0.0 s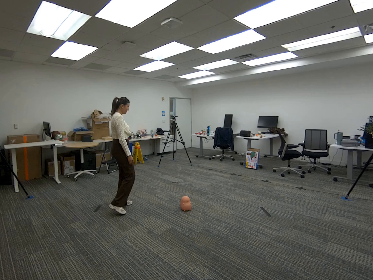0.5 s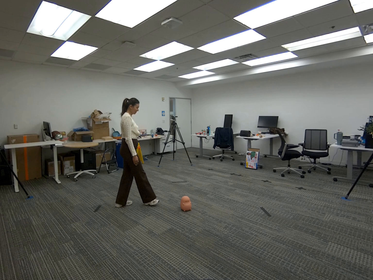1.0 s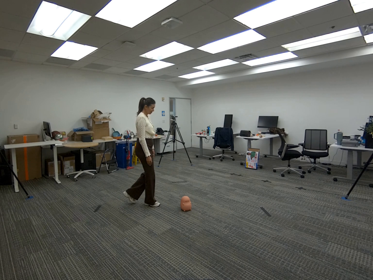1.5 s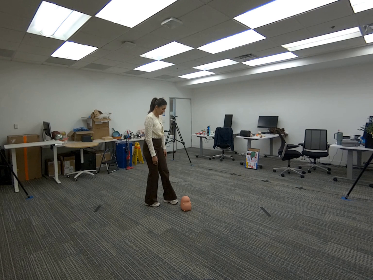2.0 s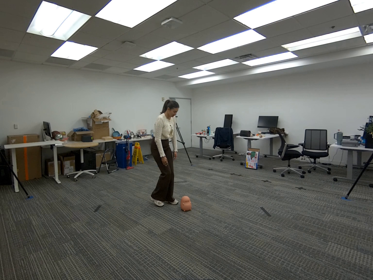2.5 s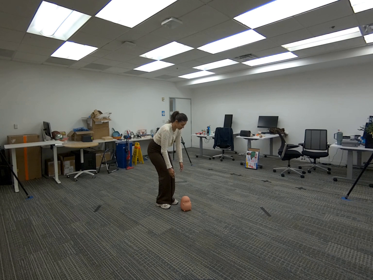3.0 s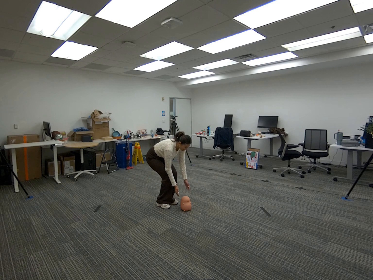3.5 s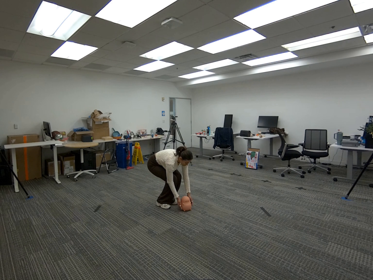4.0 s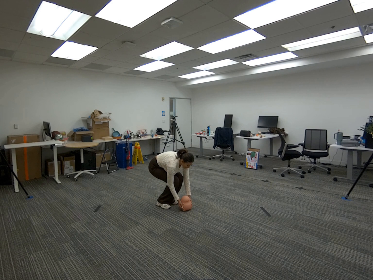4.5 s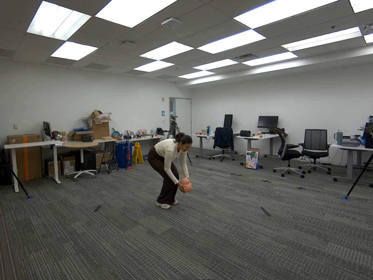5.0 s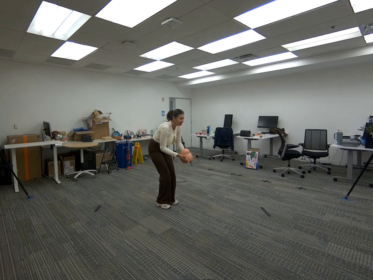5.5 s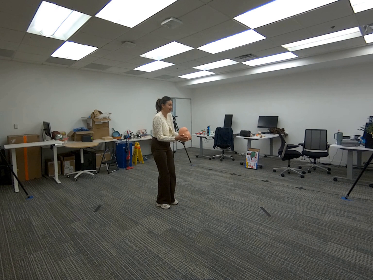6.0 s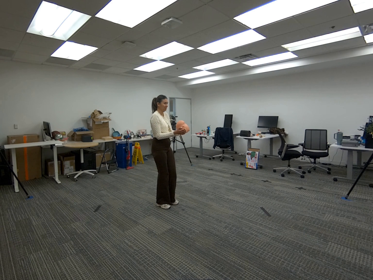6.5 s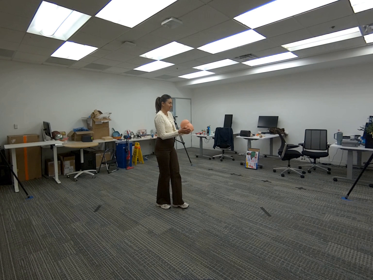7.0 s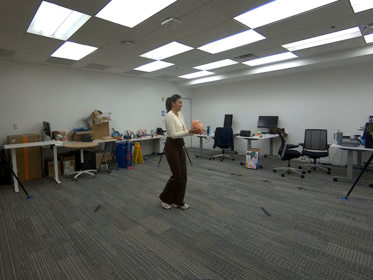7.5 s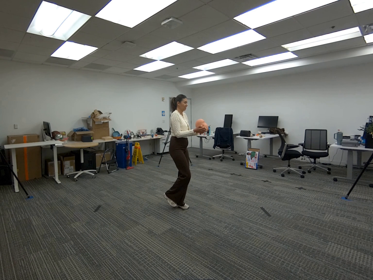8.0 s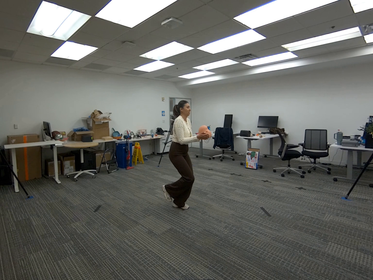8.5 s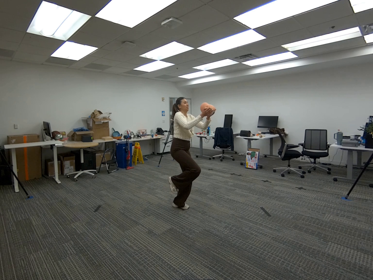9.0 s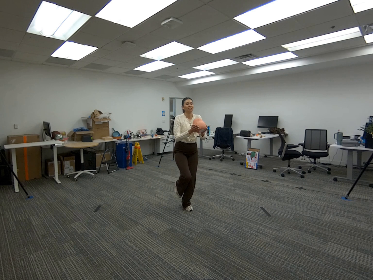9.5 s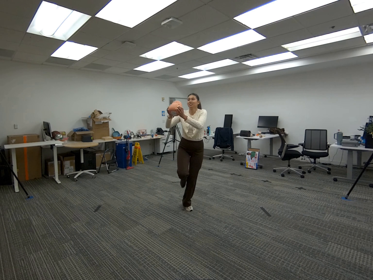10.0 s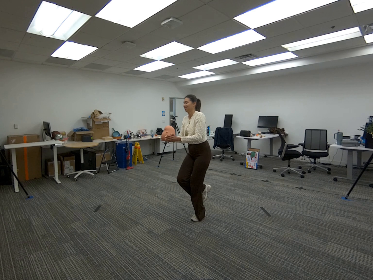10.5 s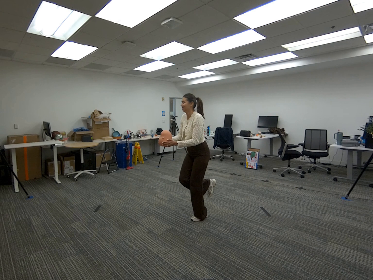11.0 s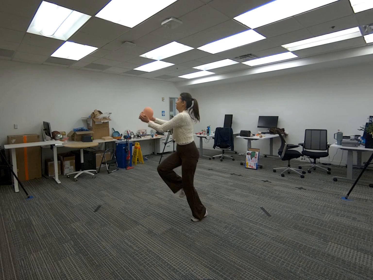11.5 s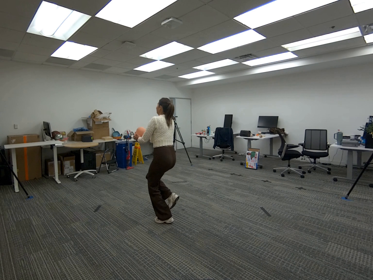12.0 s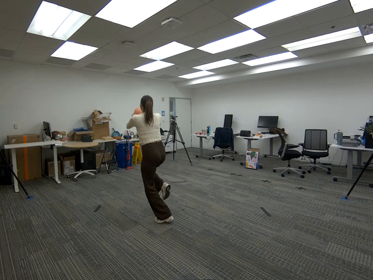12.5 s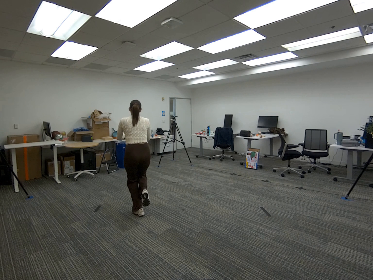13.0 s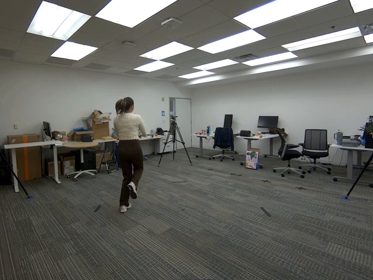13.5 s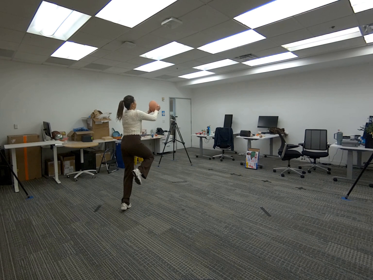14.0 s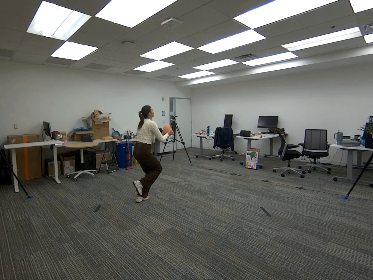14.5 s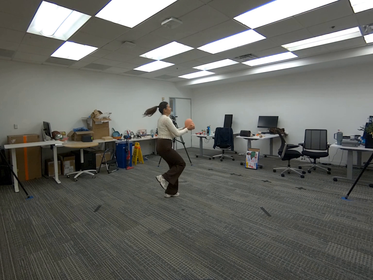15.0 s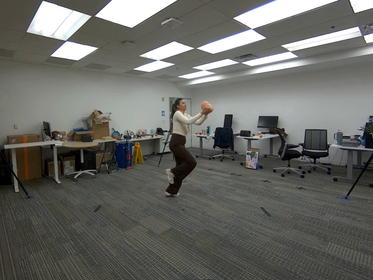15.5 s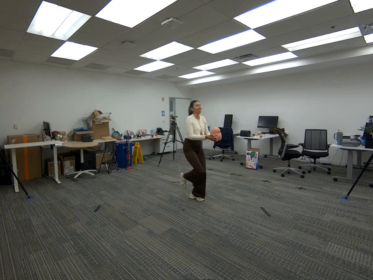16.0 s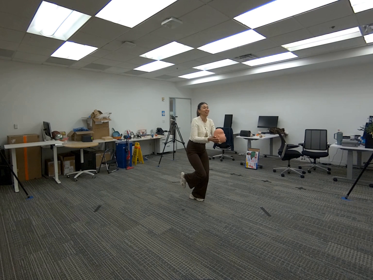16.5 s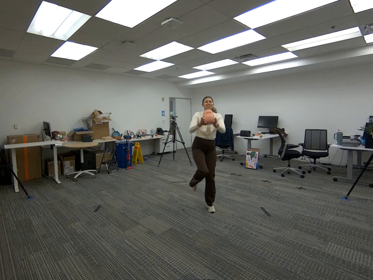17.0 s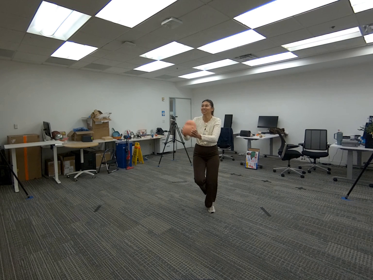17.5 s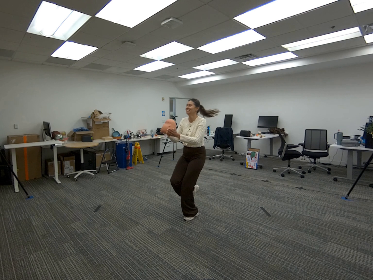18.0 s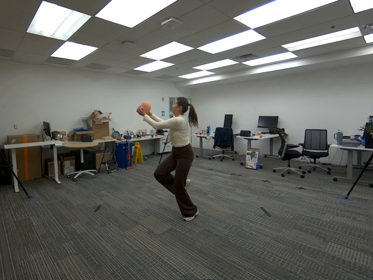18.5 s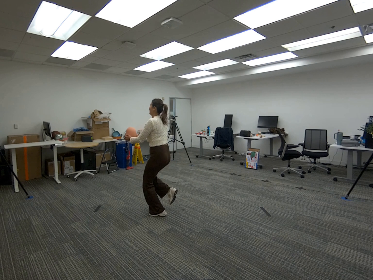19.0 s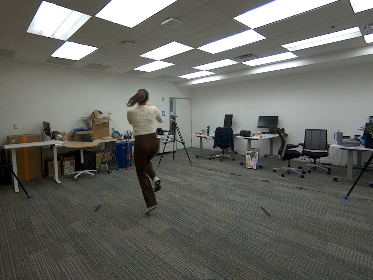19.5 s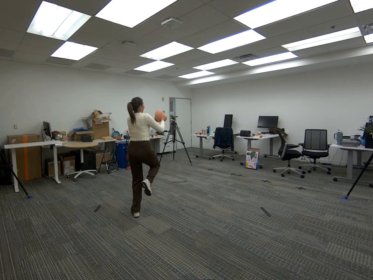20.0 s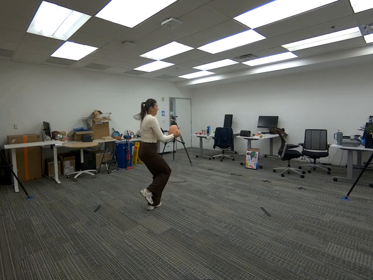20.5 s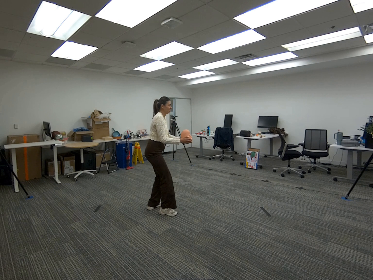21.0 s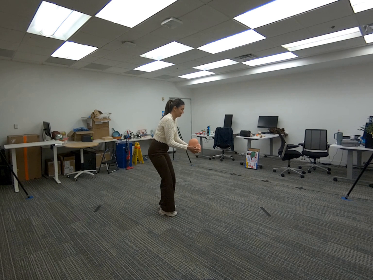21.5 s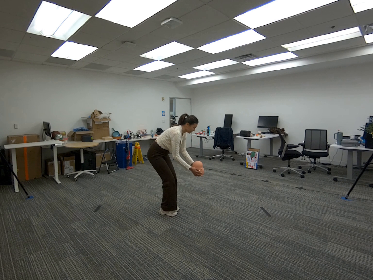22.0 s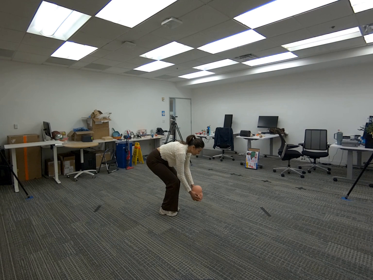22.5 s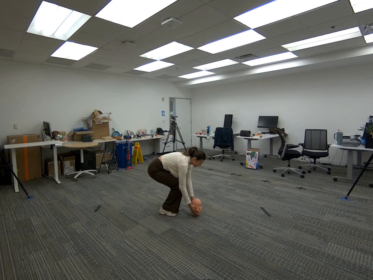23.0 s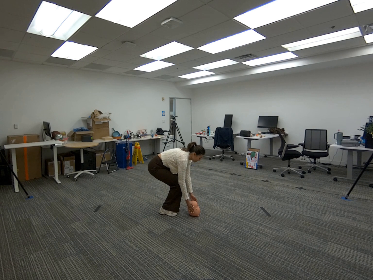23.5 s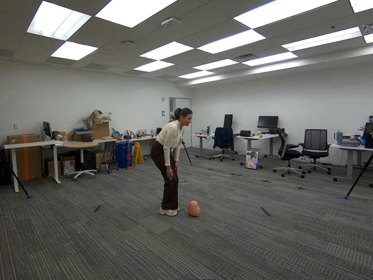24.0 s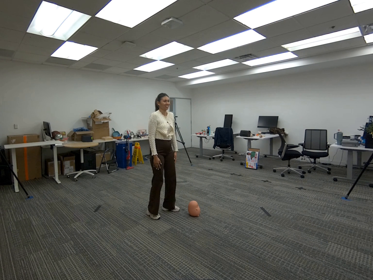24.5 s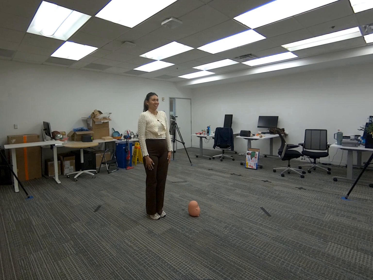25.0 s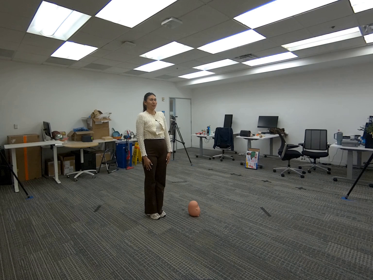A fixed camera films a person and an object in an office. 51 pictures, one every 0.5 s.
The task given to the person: Walk over to the potato light and pick it up from the floor. Grab the potato light with both hands and hop in a circle with your left foot. Place the potato light back on the floor.
